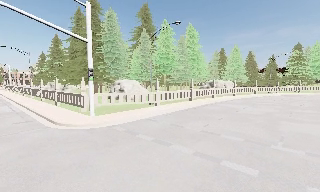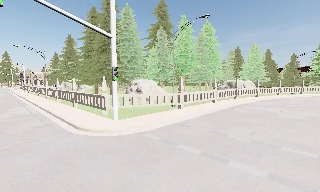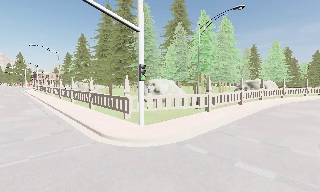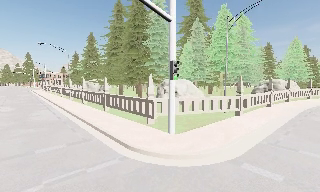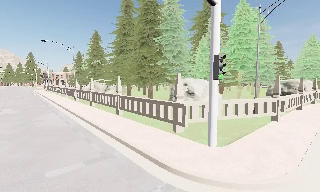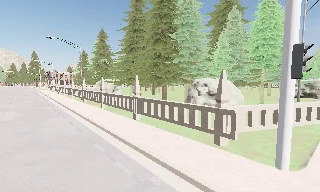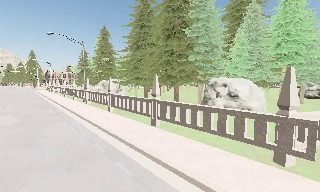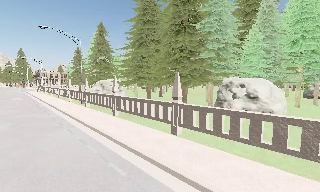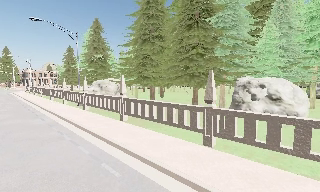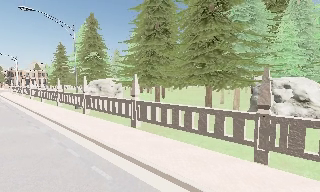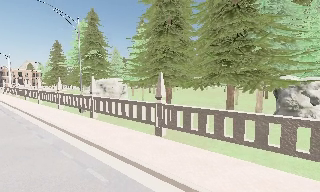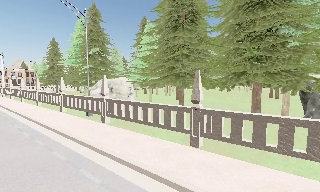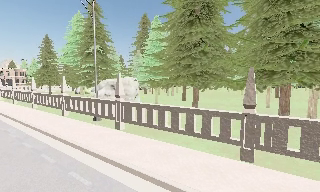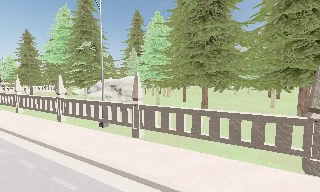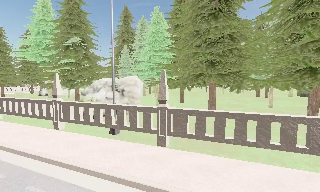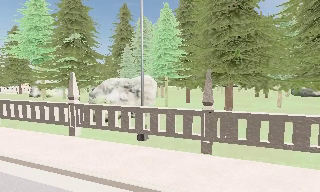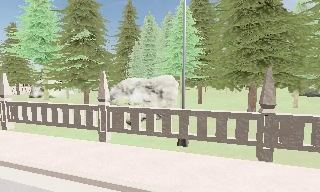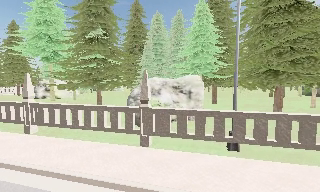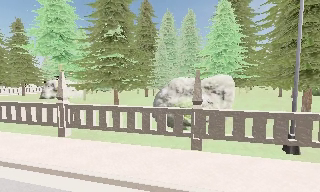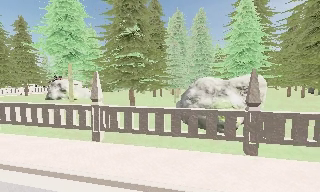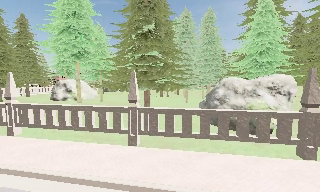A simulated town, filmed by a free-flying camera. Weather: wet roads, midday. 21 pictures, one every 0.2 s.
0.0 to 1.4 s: The camera travels forward and to its left, about 14 m, so what stands in front looms larger.
1.4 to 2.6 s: The camera pans to its right, which is clockwise from overhead, by about 15 degrees. It travels to its left and forward, about 12 m, so close, fixed things drift to the right.
2.6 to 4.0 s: The camera pans to its right, which is clockwise from overhead, by about 20 degrees. It travels to its left, about 14 m, so close, fixed things drift to the right.
The film runs forward here.
